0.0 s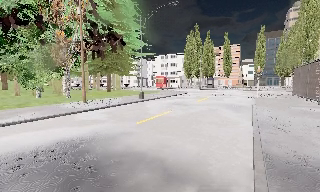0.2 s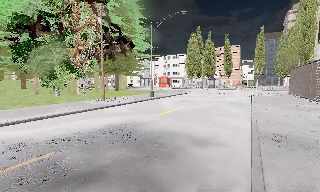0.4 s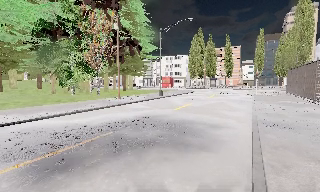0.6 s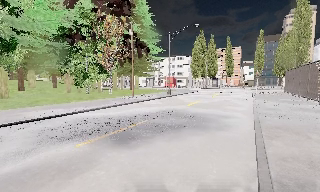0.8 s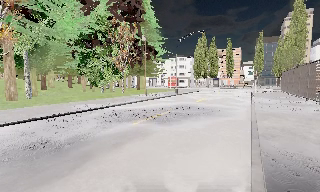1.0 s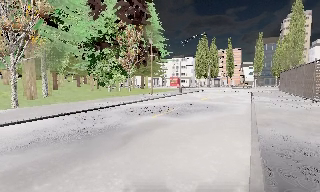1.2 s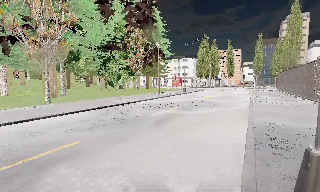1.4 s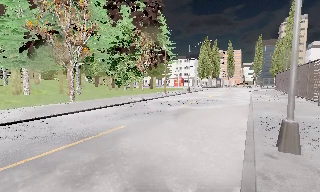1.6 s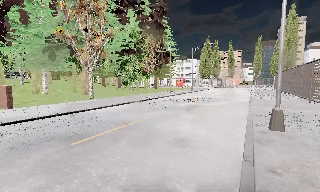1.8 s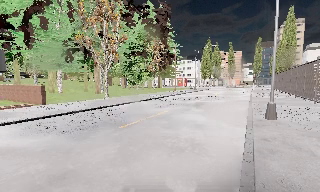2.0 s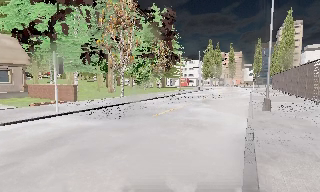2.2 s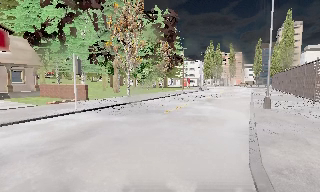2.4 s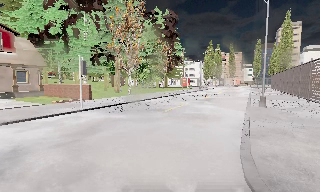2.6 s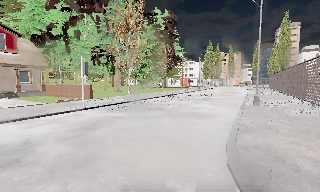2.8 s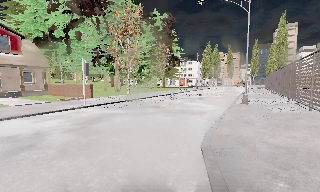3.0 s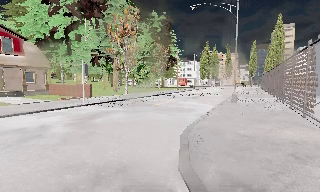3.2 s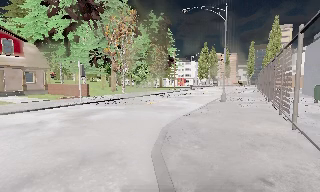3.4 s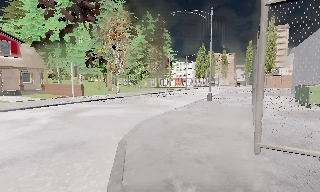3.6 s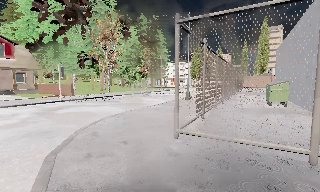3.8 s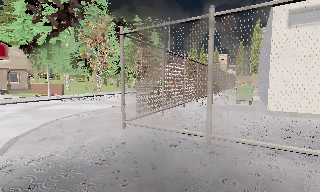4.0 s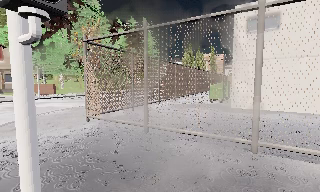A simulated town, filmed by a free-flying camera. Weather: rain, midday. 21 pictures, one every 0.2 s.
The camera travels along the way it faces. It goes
backward.
0.0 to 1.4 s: The camera travels backward and to its left, about 13 m, so what stands in front gets smaller.
1.4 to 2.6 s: The camera travels backward and to its left, about 8 m, so what stands in front gets smaller. It loses speed.
2.6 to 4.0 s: The camera travels to its right and backward, about 9 m, so close, fixed things drift to the left. It gains speed.
The film runs backward here.
